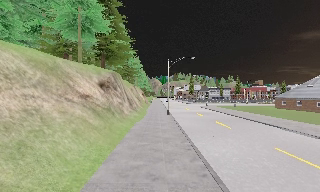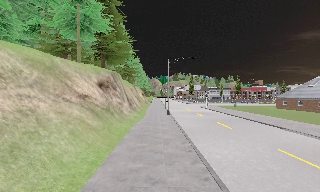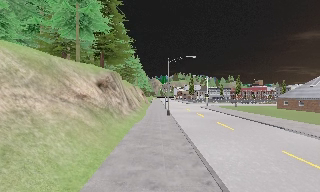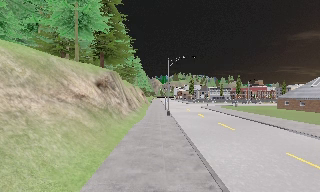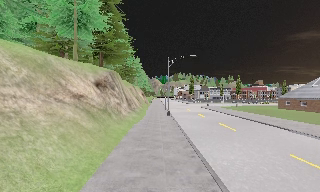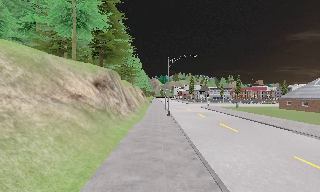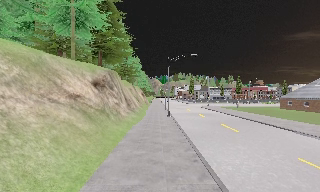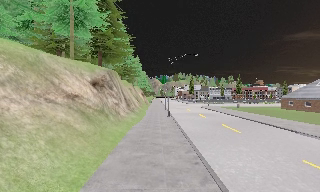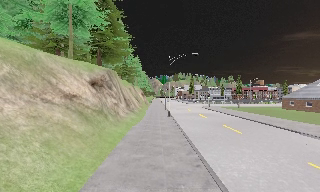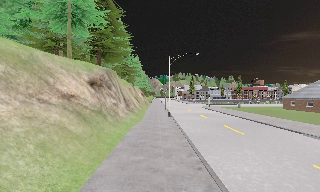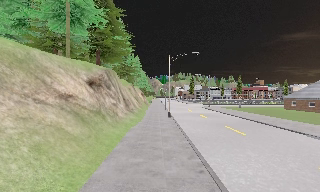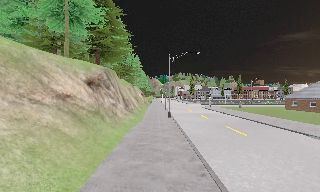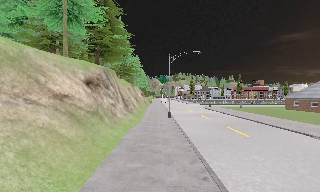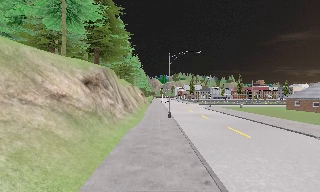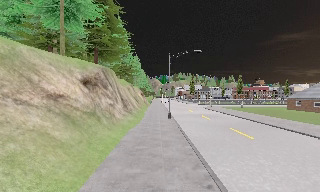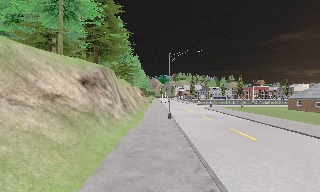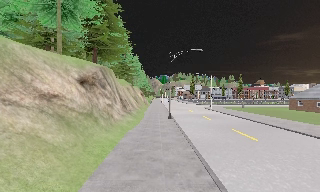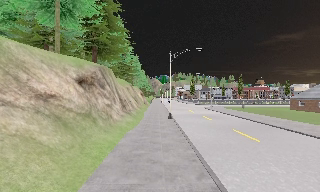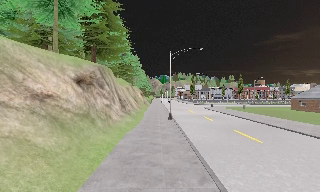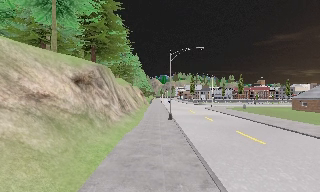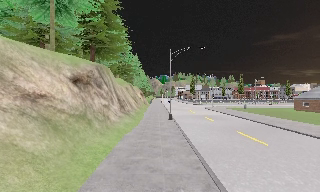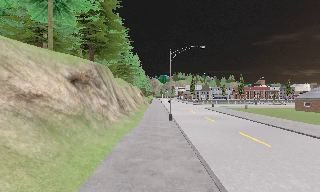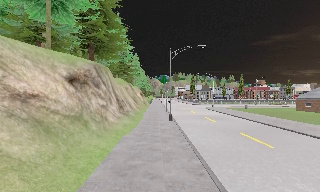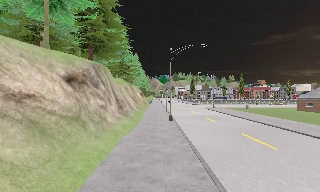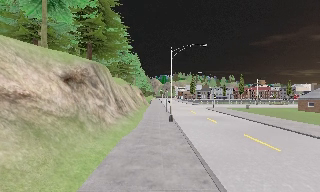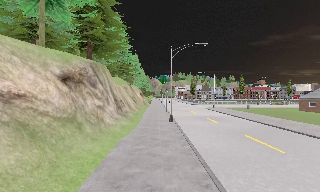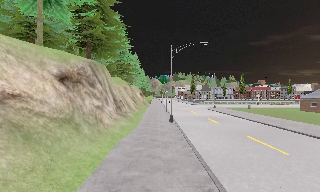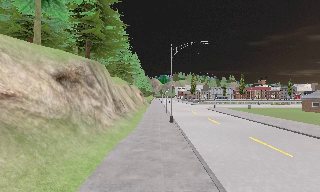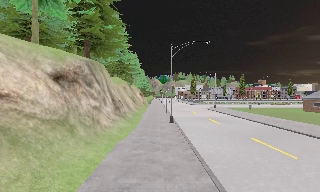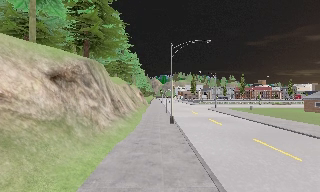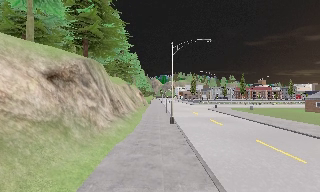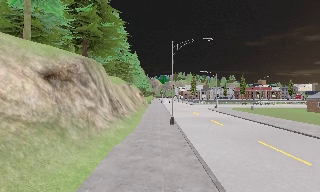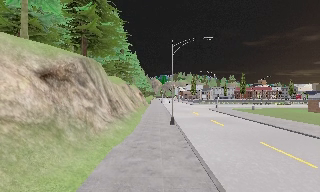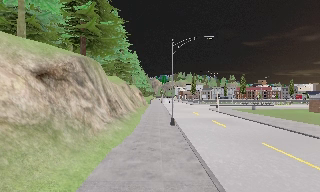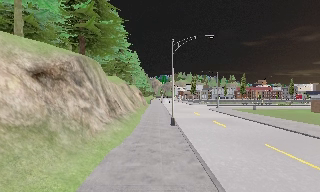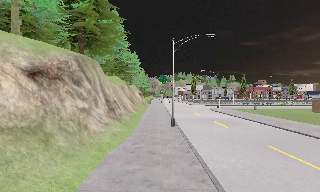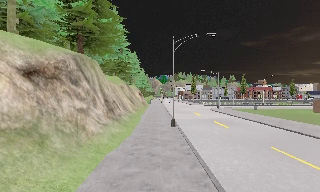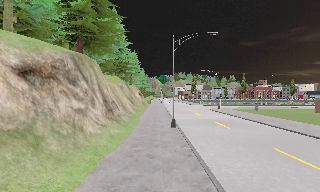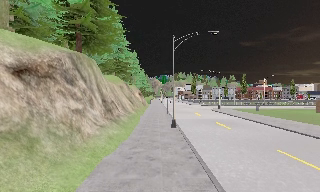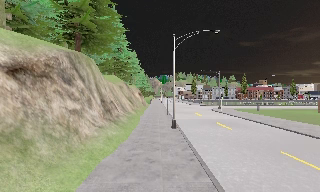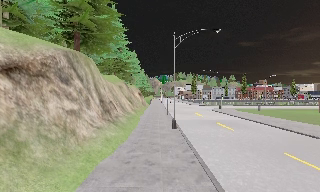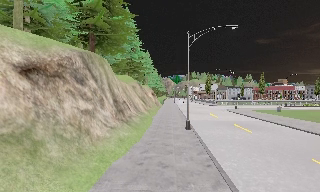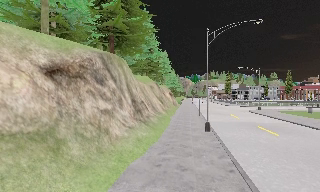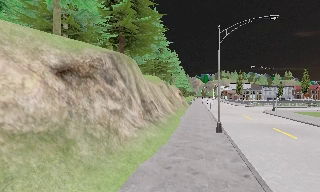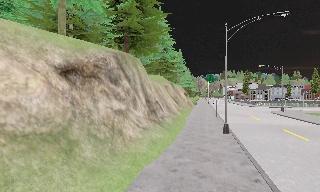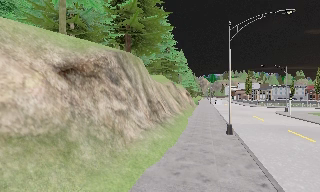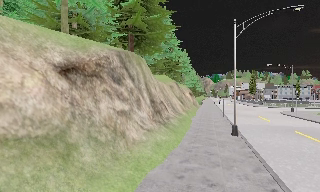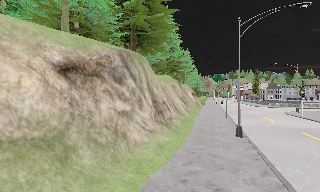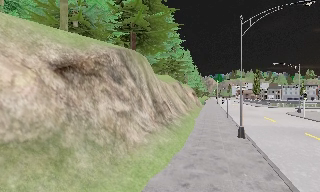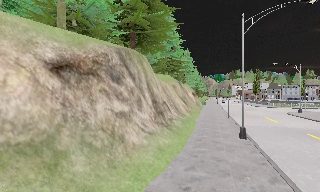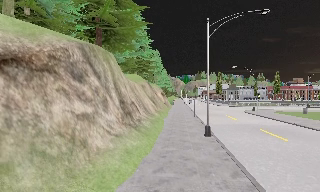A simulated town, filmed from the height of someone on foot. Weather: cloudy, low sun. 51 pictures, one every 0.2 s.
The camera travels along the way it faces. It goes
forward.
0.0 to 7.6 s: The camera travels forward, about 9 m, so what stands in front looms larger.
7.6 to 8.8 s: The camera pans to its left, which is counterclockwise from overhead, by about 15 degrees. It travels forward, about 1 m, so what stands in front looms larger.
8.8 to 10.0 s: The camera travels forward, about 1.5 m, so what stands in front looms larger.
The film runs forward here.
